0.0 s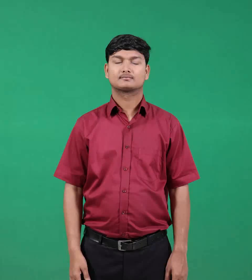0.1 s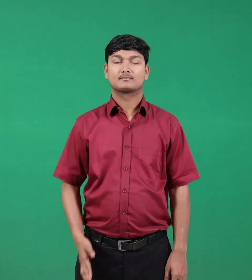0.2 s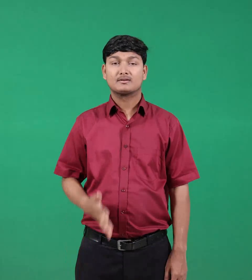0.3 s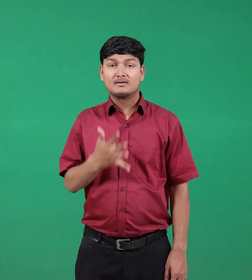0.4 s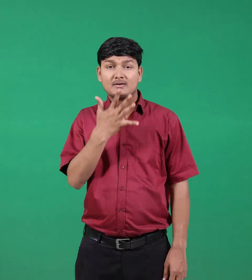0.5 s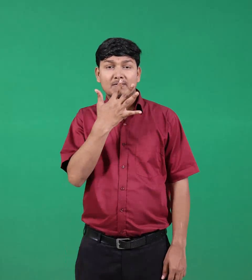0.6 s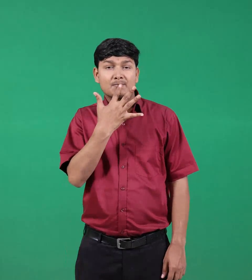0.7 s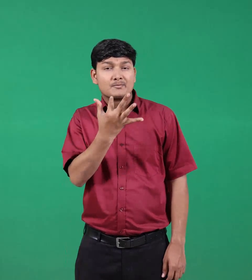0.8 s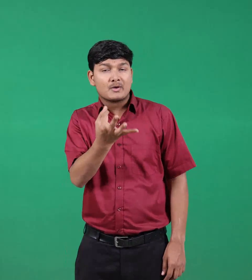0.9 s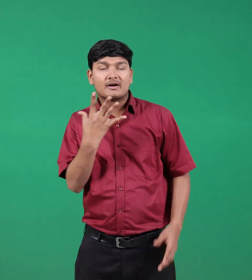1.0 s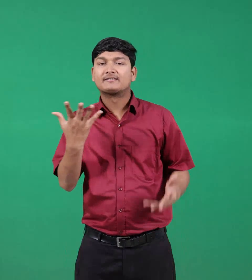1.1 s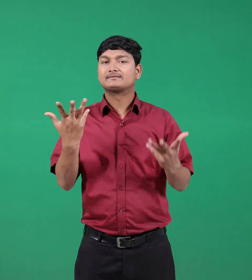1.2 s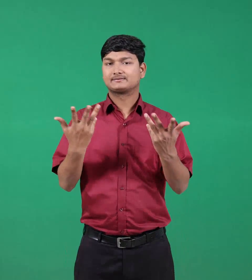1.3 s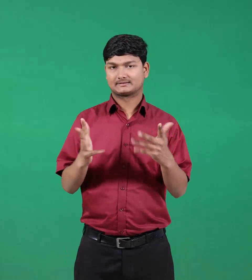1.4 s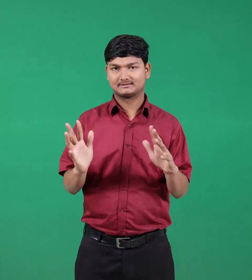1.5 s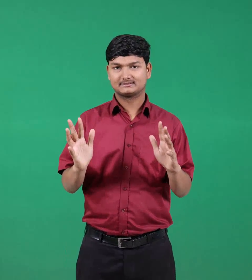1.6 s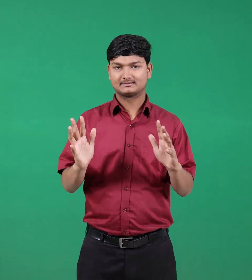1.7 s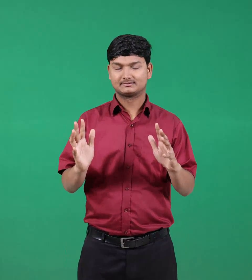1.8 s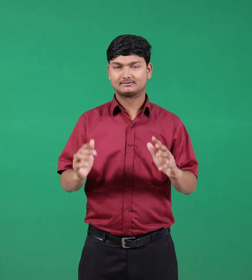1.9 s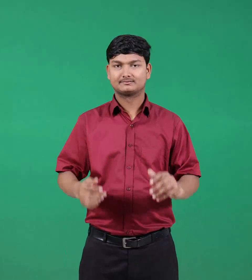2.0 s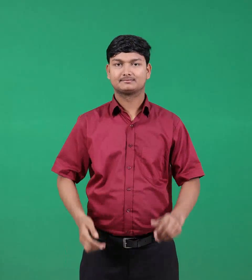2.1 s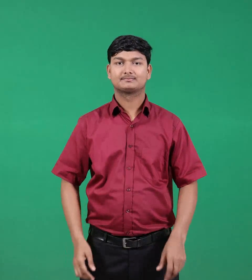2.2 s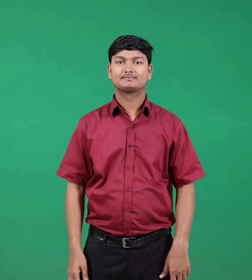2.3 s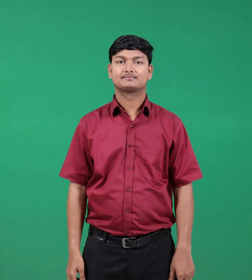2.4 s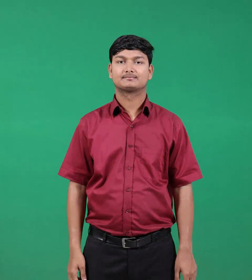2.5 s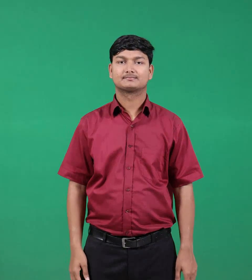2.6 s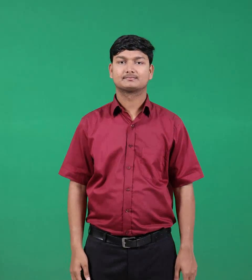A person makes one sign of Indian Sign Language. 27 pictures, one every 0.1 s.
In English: tasted
